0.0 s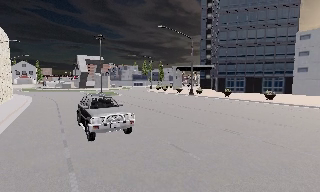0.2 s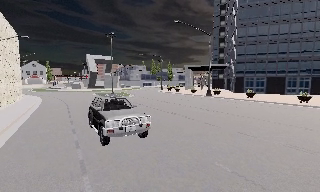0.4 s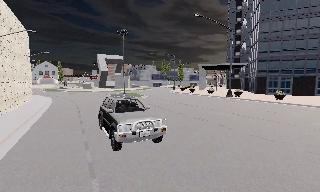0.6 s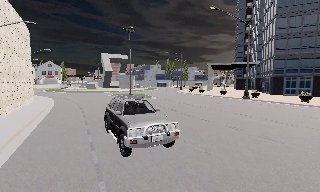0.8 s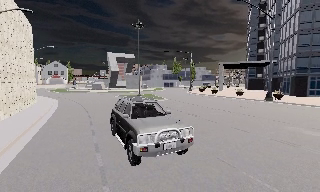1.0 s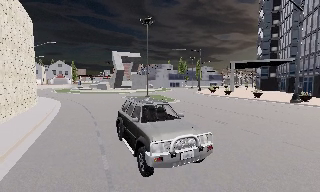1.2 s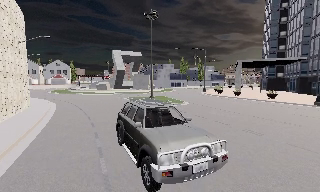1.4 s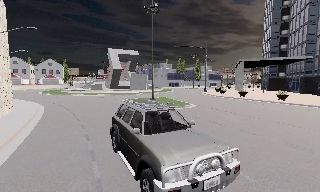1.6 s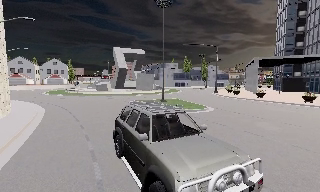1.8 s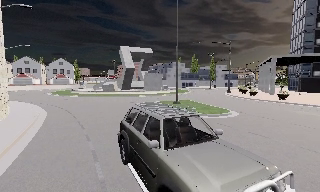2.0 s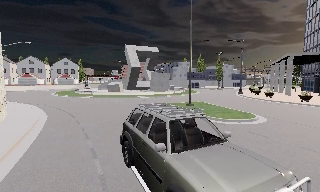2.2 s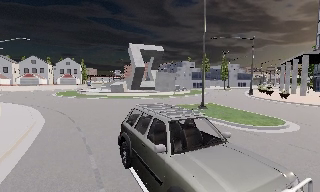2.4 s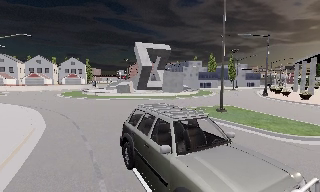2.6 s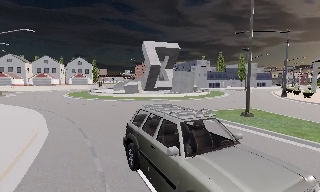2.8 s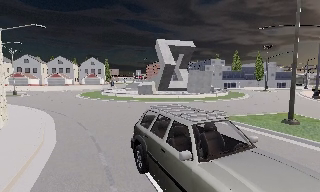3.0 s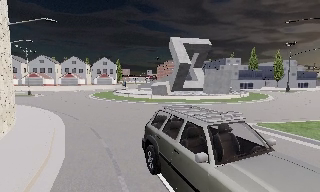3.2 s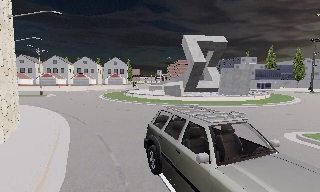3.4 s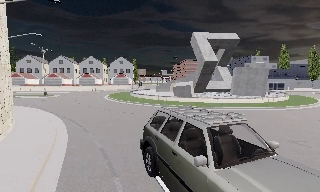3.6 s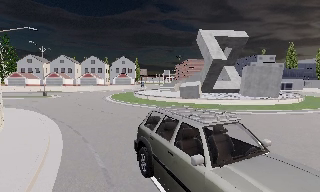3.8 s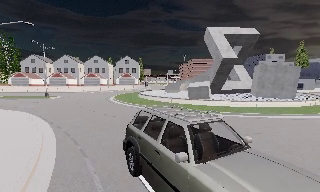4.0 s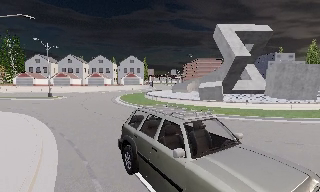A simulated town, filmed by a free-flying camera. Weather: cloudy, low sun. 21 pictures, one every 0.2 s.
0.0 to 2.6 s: The scene slides to the right, as the camera pans about 15 degrees to its left. It travels forward and to its left, about 25 m, so what stands in front looms larger.
2.6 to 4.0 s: The scene slides to the right, as the camera pans about 15 degrees to its left. It travels forward, about 11 m, so what stands in front looms larger.
The film runs backward here.
